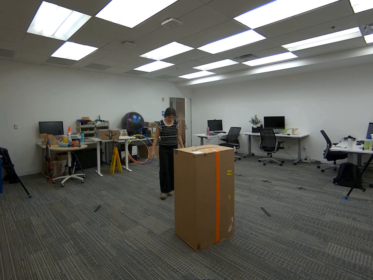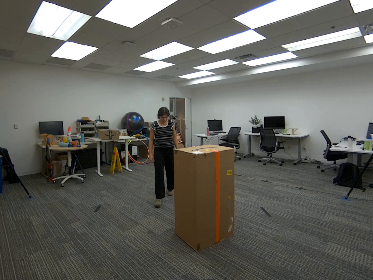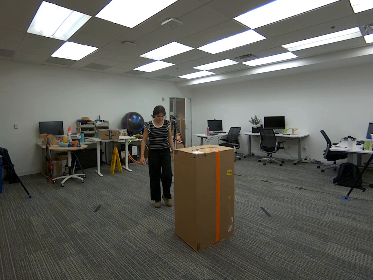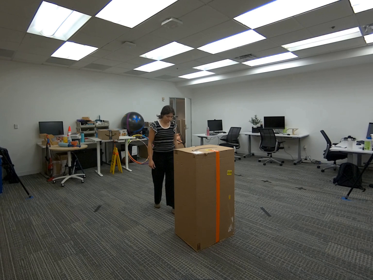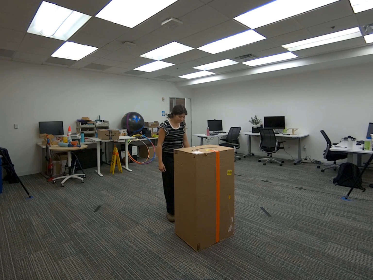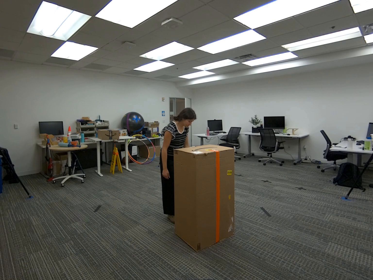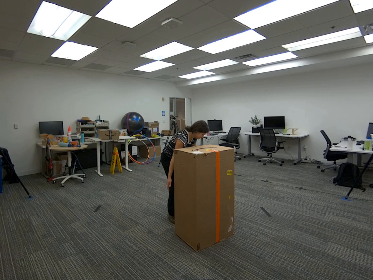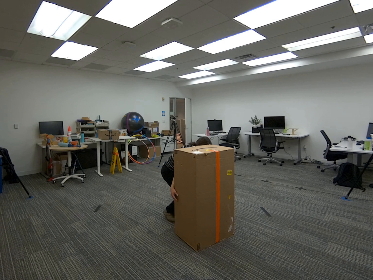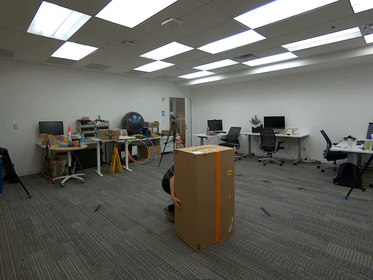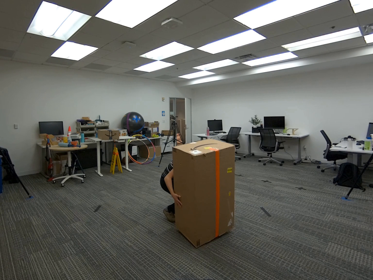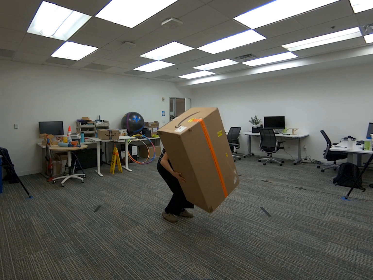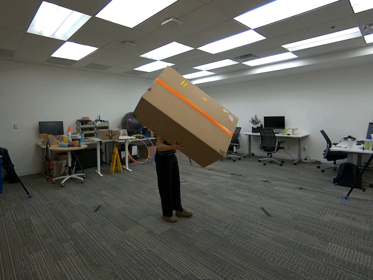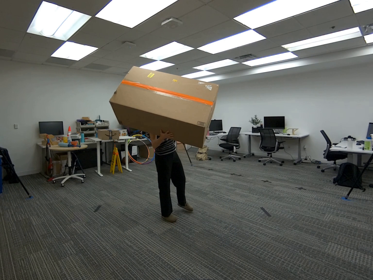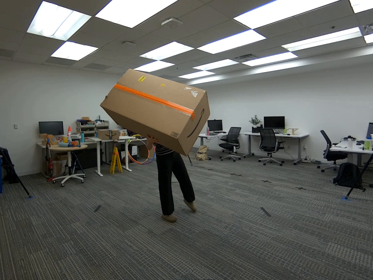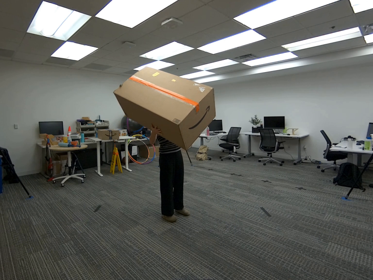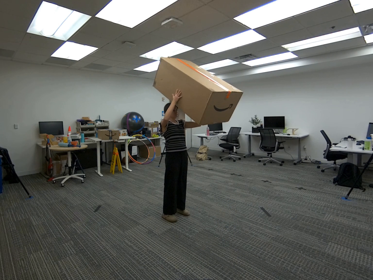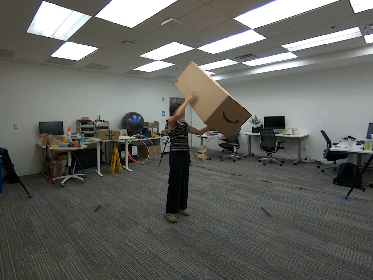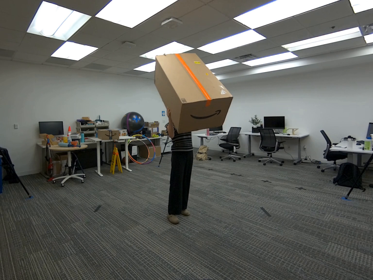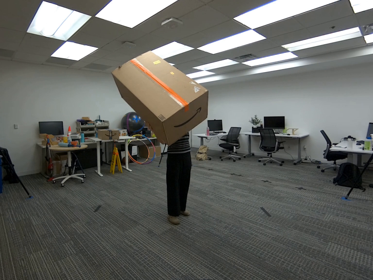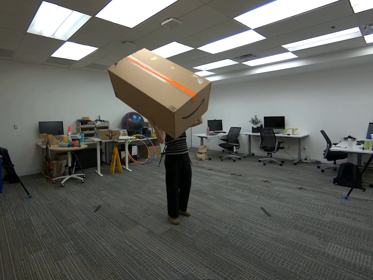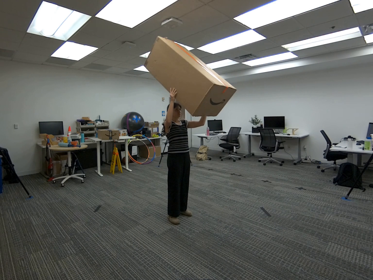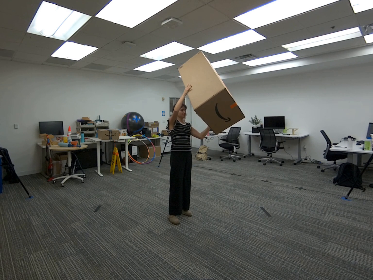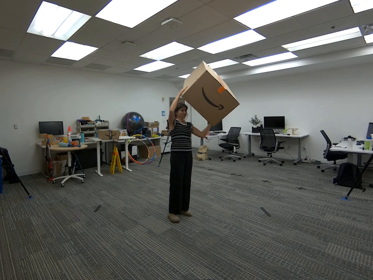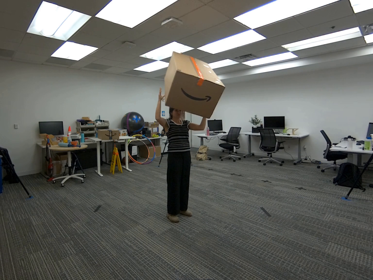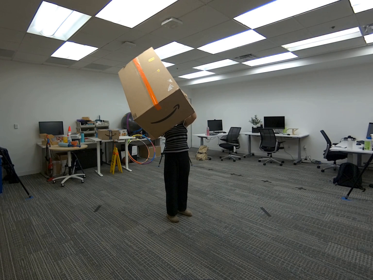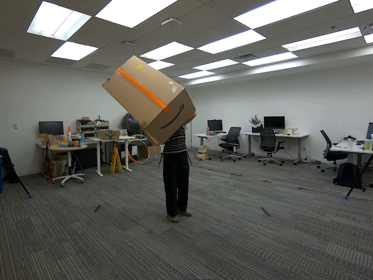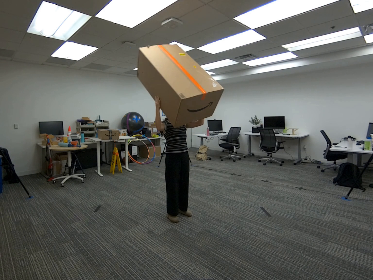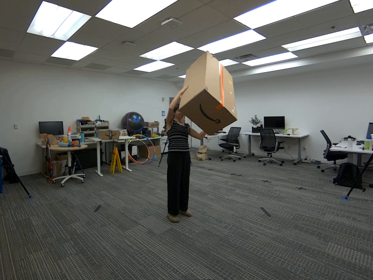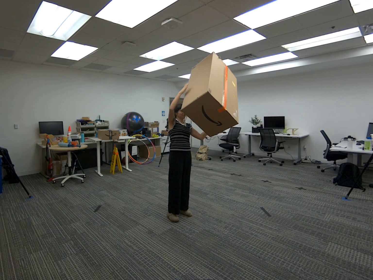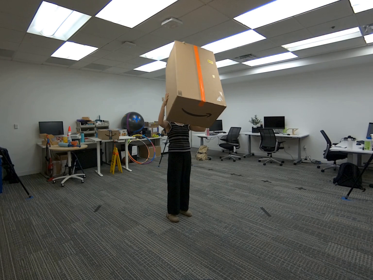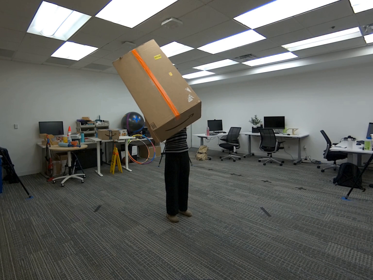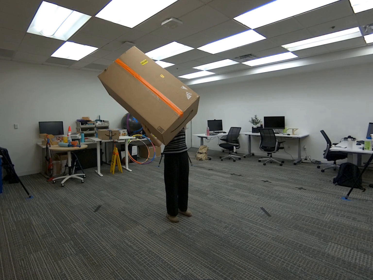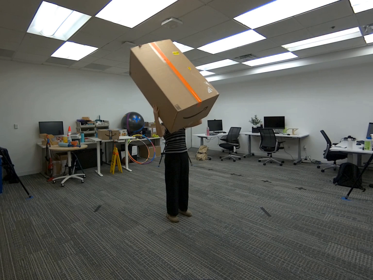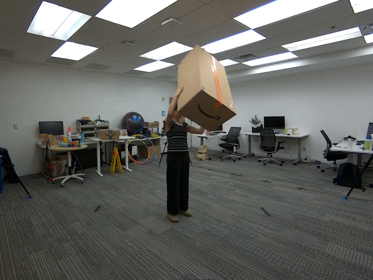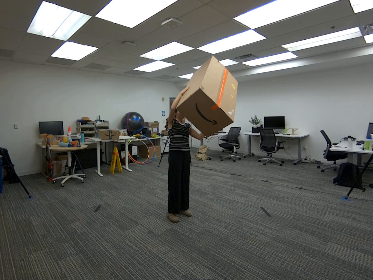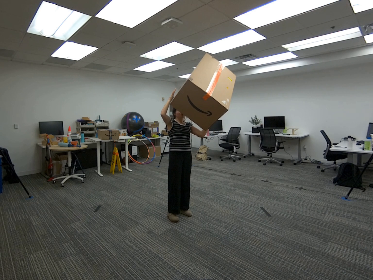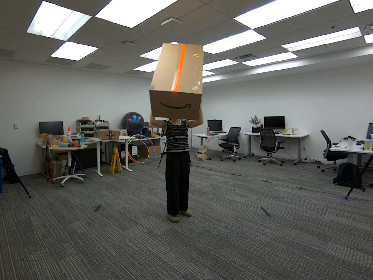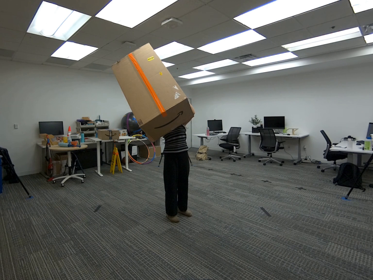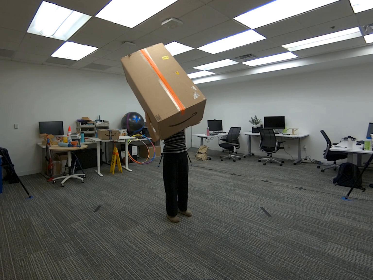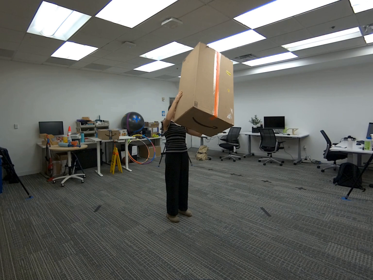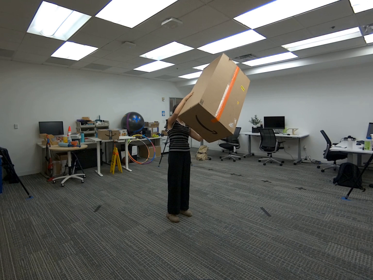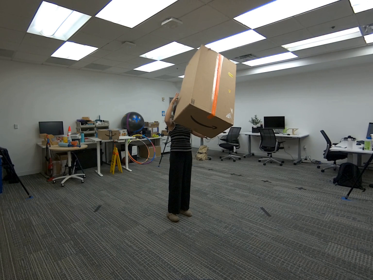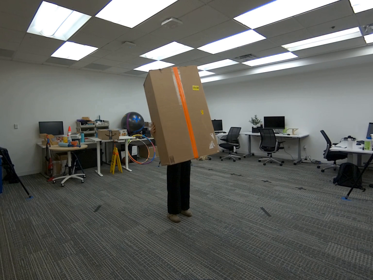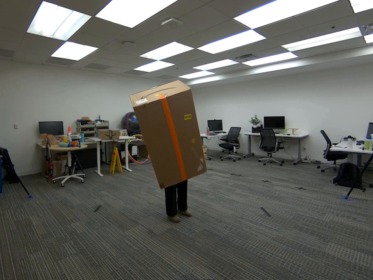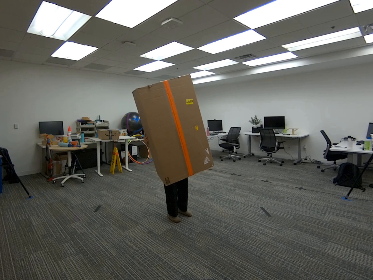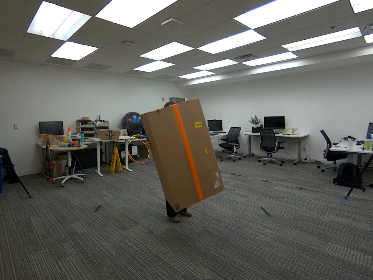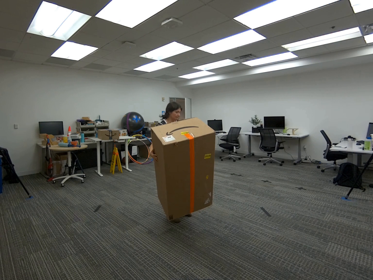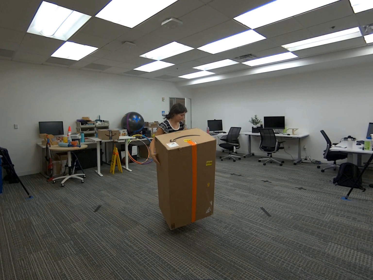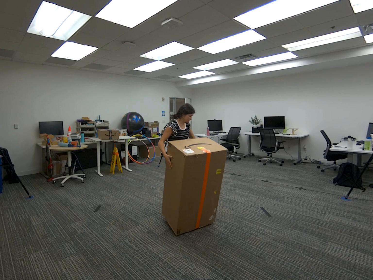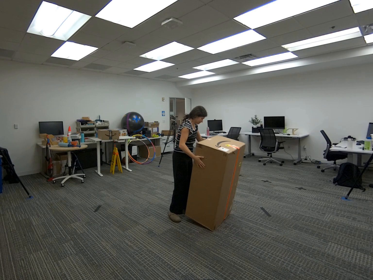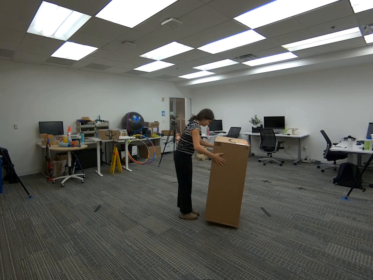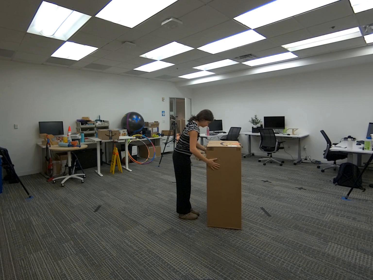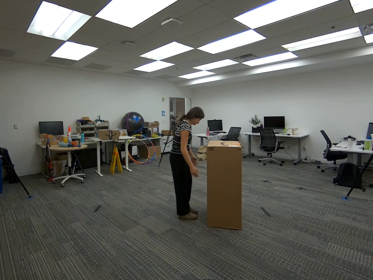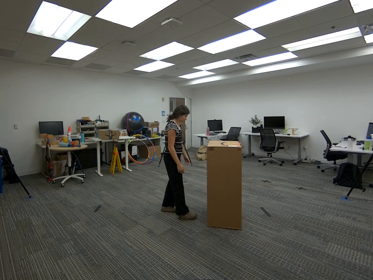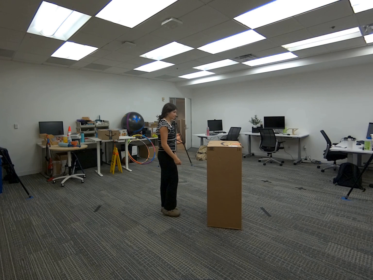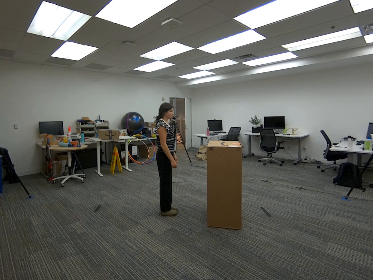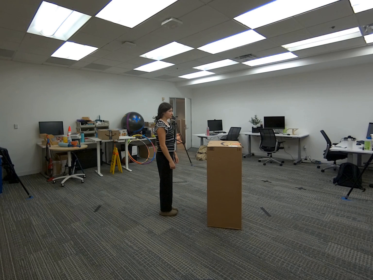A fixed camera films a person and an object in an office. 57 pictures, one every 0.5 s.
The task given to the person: Walk to the giant cardboard box, pick it up with both hands and move it side to side midair, once done place the box back on the ground.
